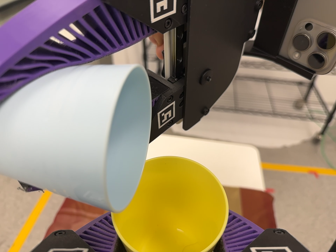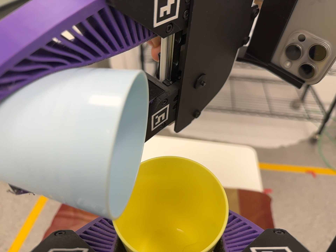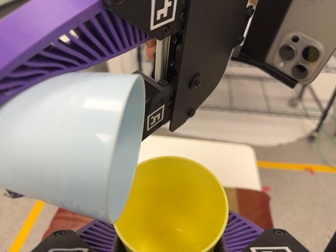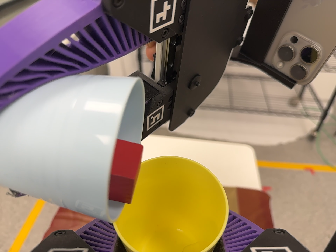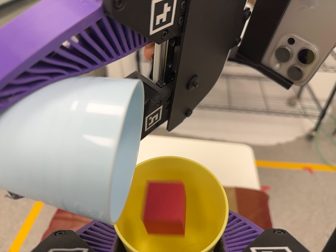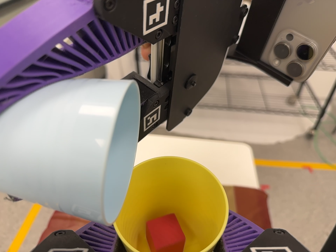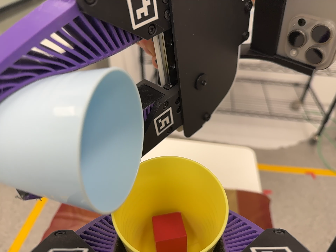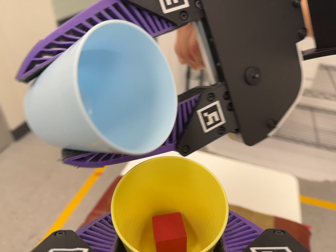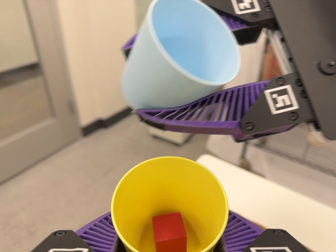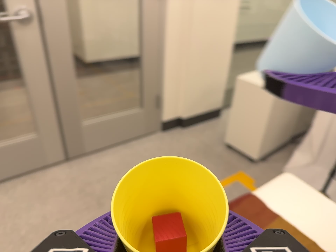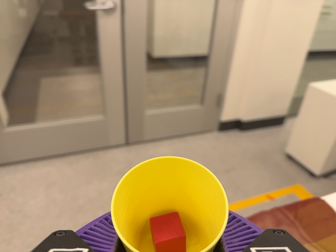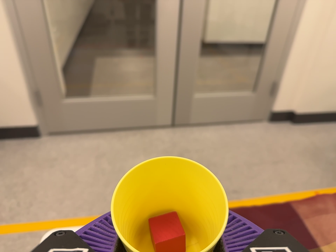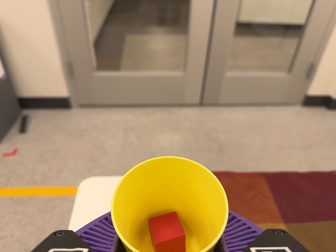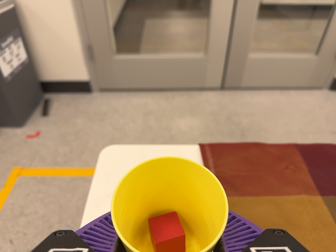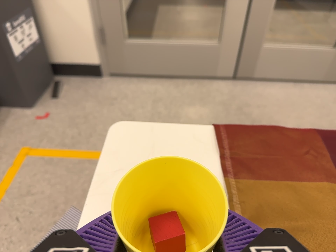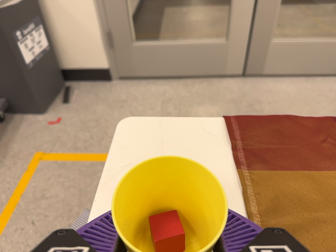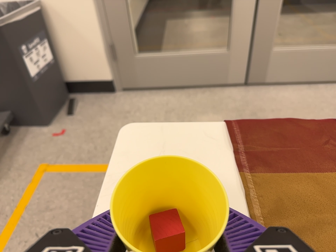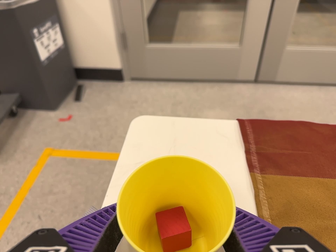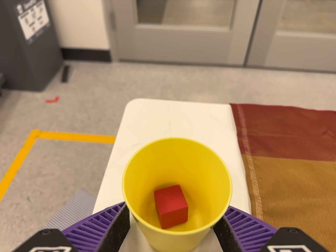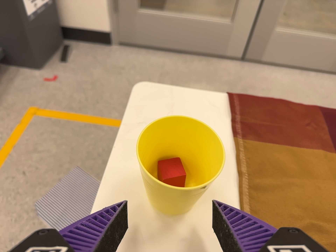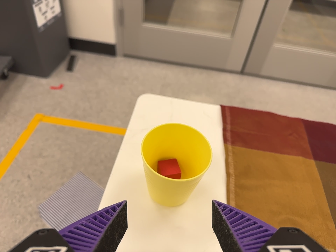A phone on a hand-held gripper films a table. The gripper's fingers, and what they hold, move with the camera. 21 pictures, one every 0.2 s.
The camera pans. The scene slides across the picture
to the right.
The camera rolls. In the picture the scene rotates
clockwise.
0.0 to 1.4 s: The camera shifts only a little, or ends up much as it began.
1.4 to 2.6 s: The camera swings to its left by about 60 degrees, and the scene slides to the right. It travels toward the bottom of its view and to its left, about 26 cm, so close, fixed things drift upward. It rolls about its line of sight by about 40 degrees, and the scene rotates clockwise.
2.6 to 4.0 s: The camera travels backward and toward the bottom of its view, about 9 cm, so what stands in front gets smaller. It rolls about its line of sight by about 10 degrees, and the scene rotates clockwise.
The film runs forward here.
